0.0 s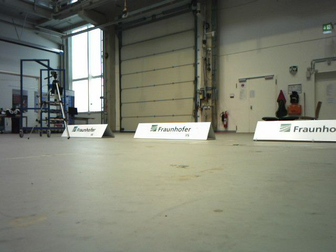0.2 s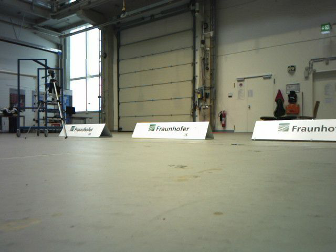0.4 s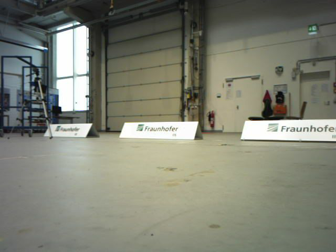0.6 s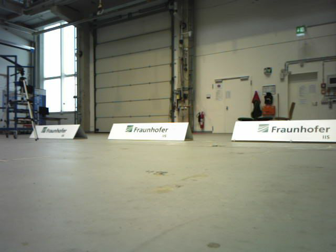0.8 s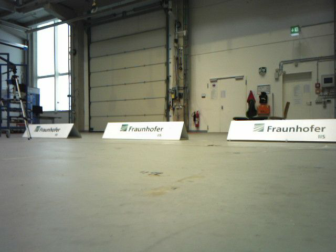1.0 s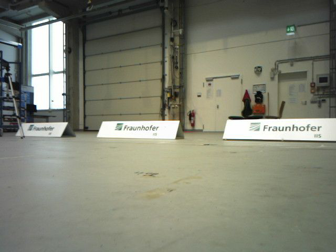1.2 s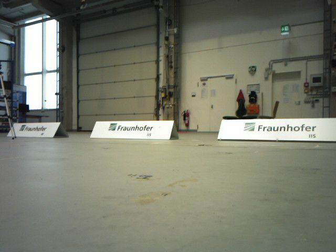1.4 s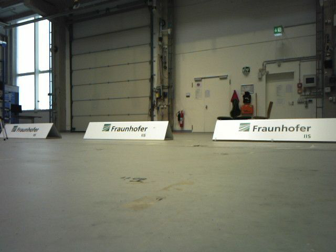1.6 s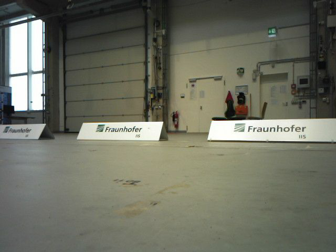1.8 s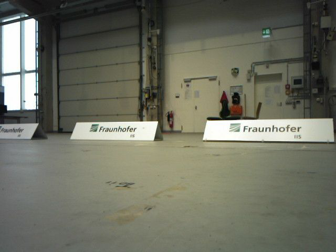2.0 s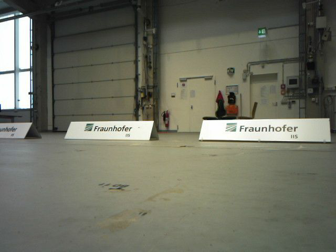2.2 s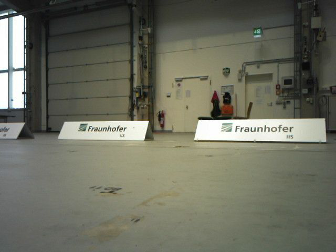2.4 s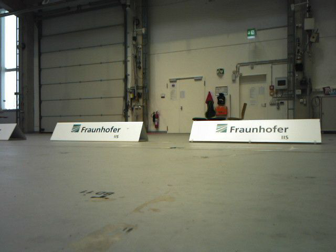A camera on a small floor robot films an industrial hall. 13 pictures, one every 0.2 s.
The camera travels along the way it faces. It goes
forward.
0.0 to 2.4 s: The camera pans to its right, which is clockwise from overhead, by about 15 degrees. It travels forward, about 0.5 m, so what stands in front looms larger.
The film runs forward here.
